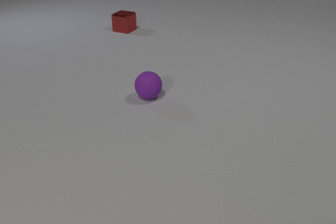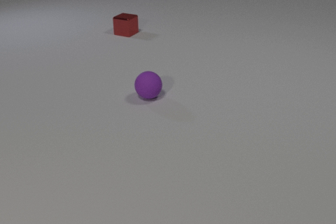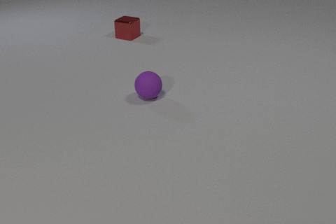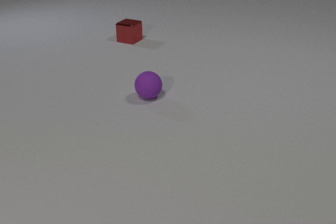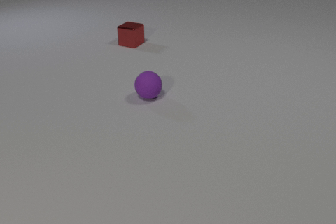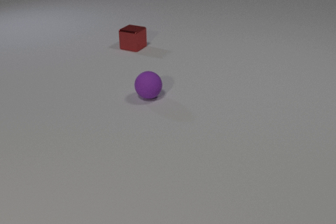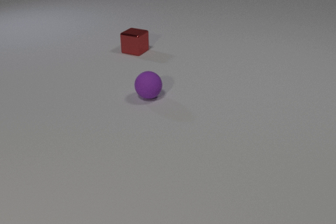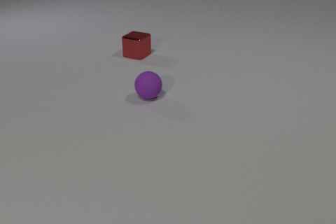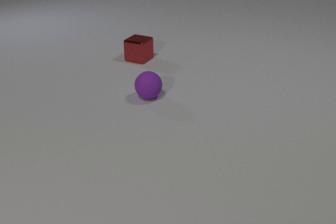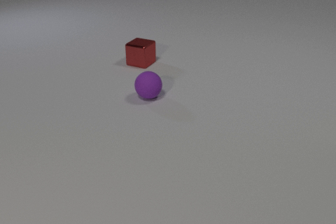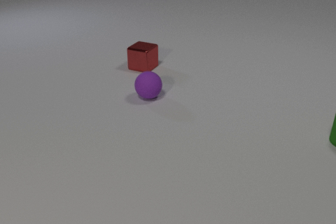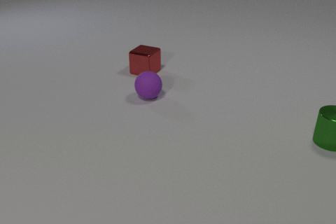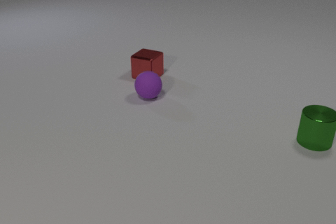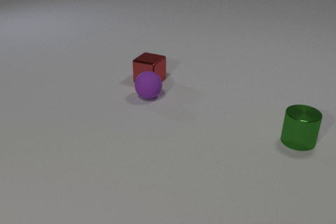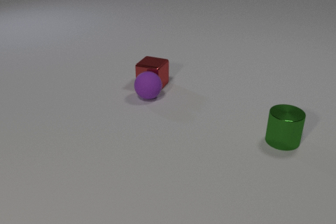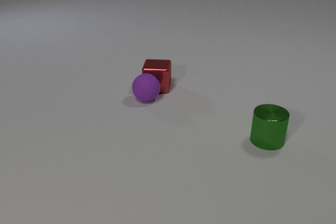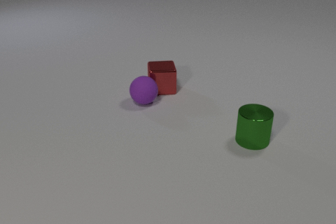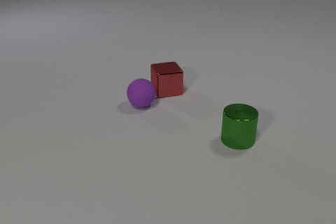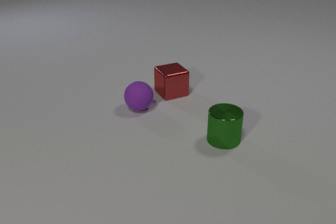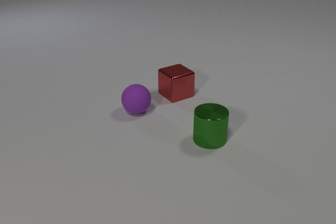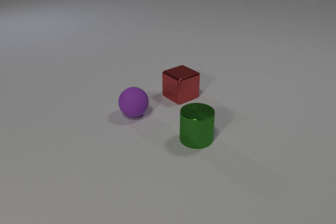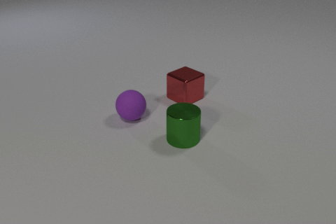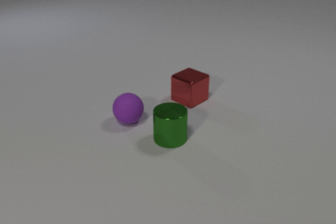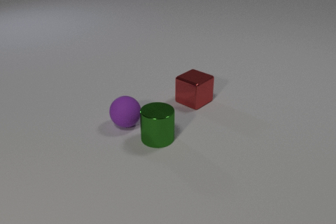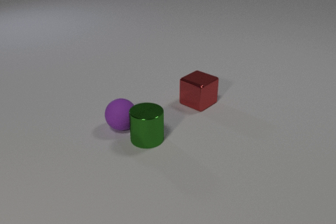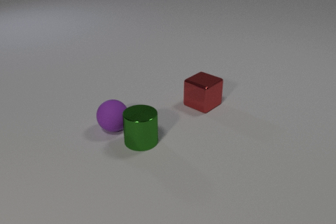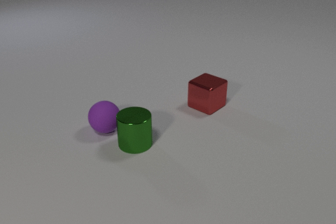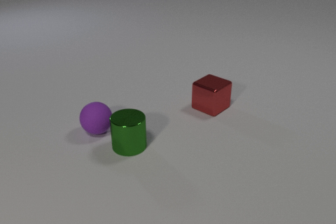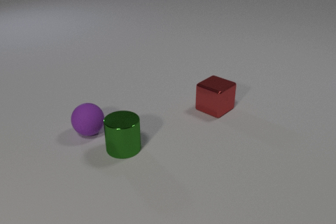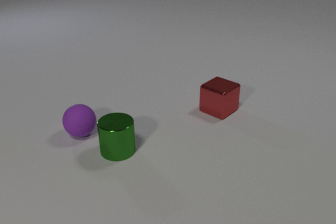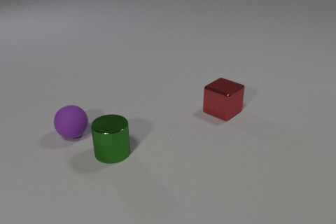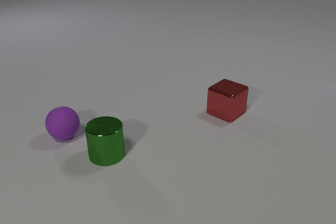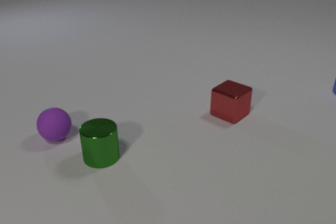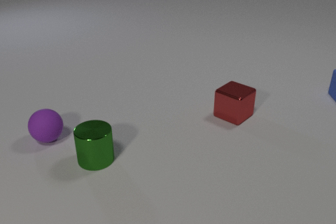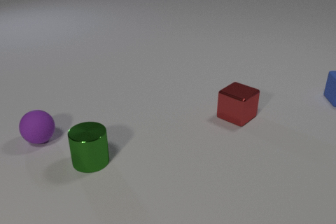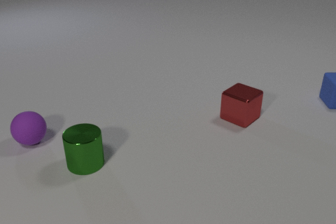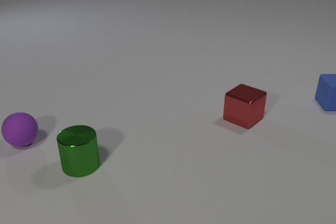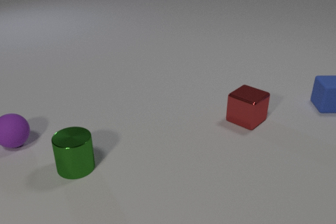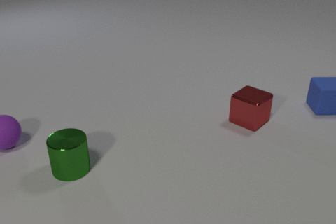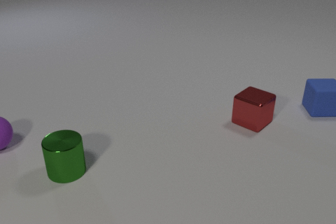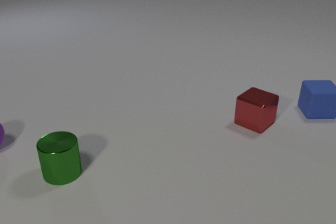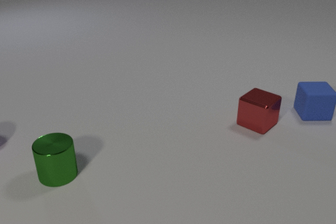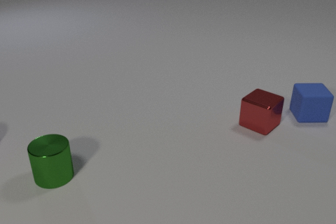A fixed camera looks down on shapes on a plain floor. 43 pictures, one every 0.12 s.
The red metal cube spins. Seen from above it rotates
counterclockwise.
The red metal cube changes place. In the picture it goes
toward the camera.
0.00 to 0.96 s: The red metal cube slides toward the camera.
0.96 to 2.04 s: The red metal cube slides toward the camera, spins so that its near face slides to the right, counterclockwise seen from above. The purple rubber sphere rolls toward the camera and to the left. The green metal cylinder comes in at the right edge, slides to the left. The red metal cube and the purple rubber sphere collide.
2.04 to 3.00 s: The red metal cube slides to the right and toward the camera, spins counterclockwise seen from above by about 30 degrees, its near face sliding to the right. The purple rubber sphere rolls toward the camera and to the left. The green metal cylinder slides to the left. The purple rubber sphere and the green metal cylinder collide.
3.00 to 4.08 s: The red metal cube slides to the right and toward the camera. The purple rubber sphere rolls to the left. The blue rubber cube comes in at the right edge, slides toward the camera and to the left. The green metal cylinder slides to the left and toward the camera.
4.08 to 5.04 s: The red metal cube slides to the right and toward the camera. The purple rubber sphere rolls to the left, leaves at the left edge. The blue rubber cube slides toward the camera and to the left. The green metal cylinder slides to the left and toward the camera.
Are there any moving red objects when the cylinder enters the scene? yes.
What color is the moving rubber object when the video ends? blue.
What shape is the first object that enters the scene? cylinder.
